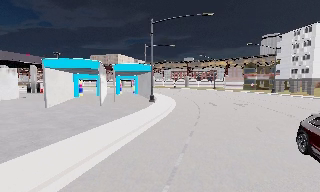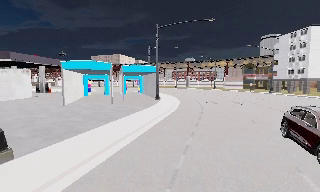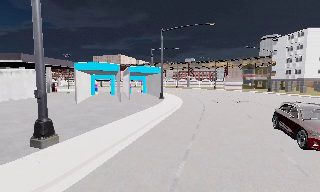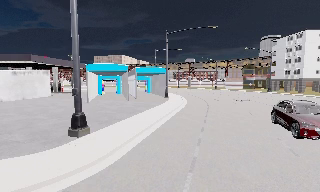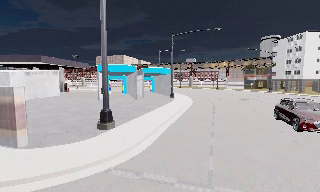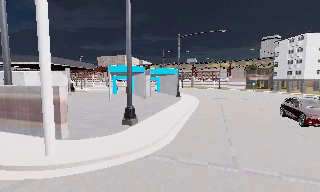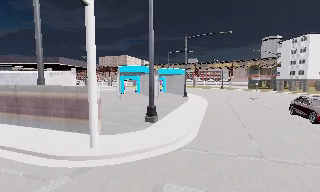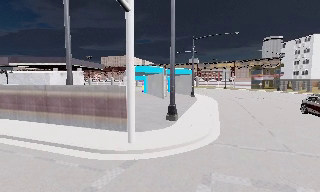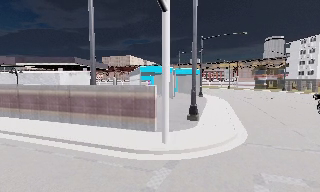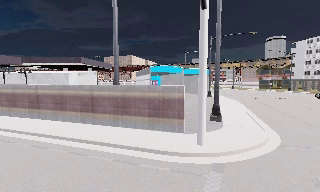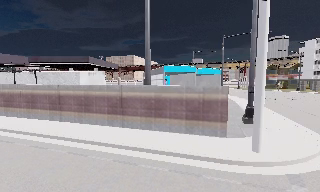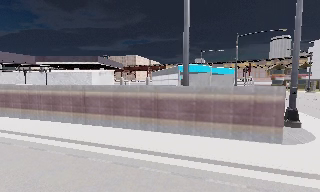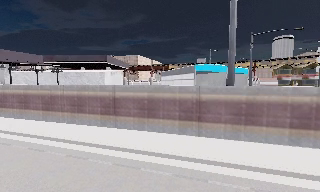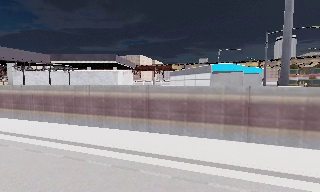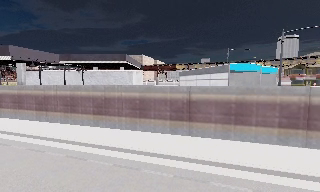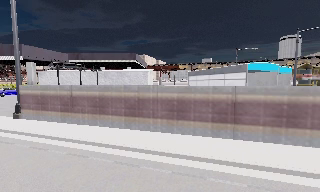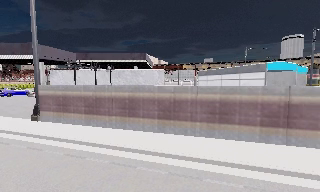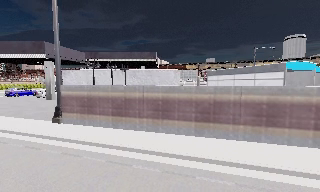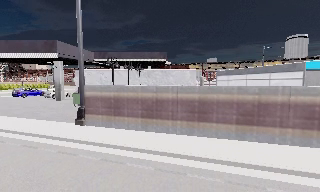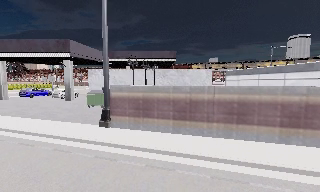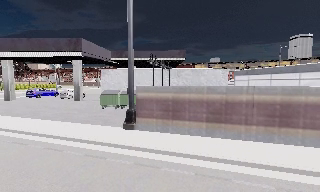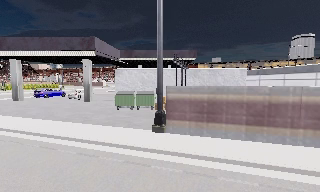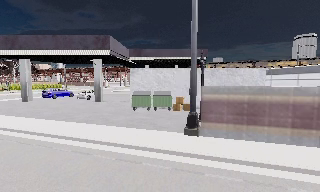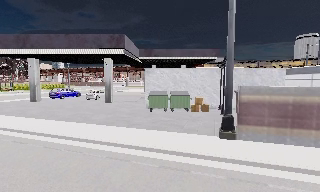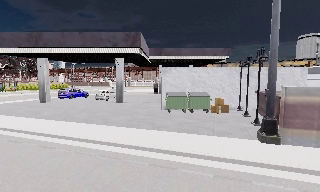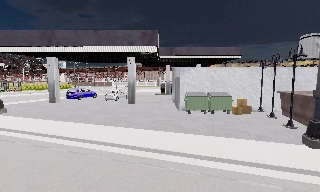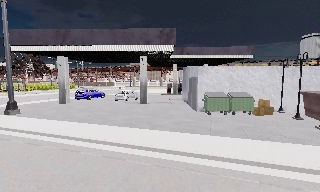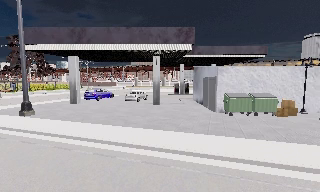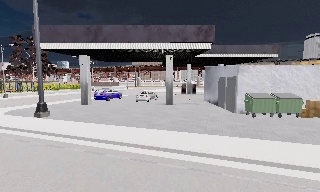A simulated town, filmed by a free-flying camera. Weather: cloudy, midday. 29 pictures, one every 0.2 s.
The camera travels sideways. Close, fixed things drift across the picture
to the right.
0.0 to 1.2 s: The camera travels backward and to its left, about 9 m, so what stands in front gets smaller.
1.2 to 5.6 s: The camera travels to its left, about 40 m, so close, fixed things drift to the right.
The film runs forward here.
